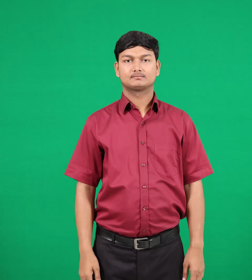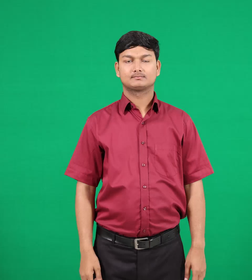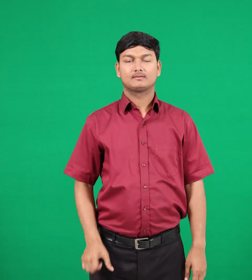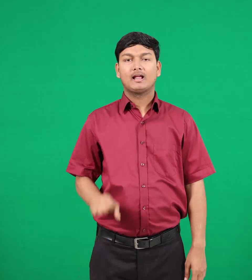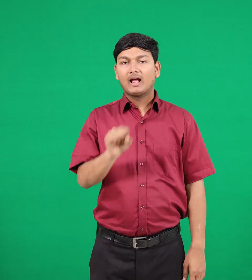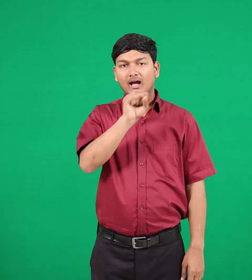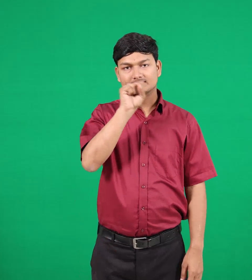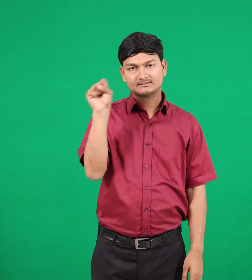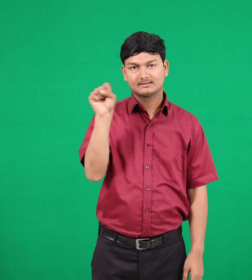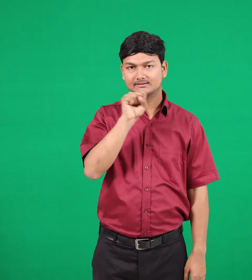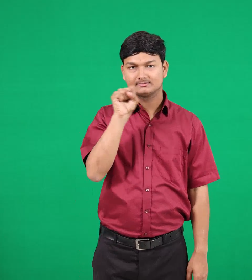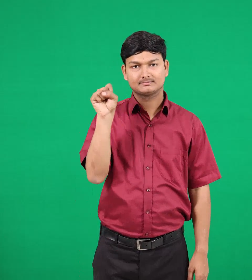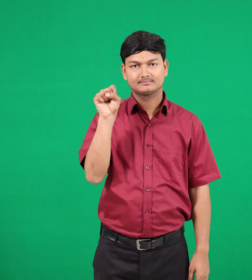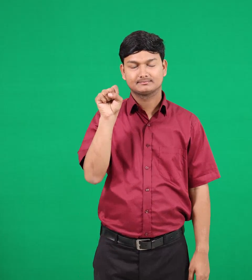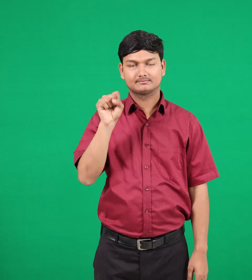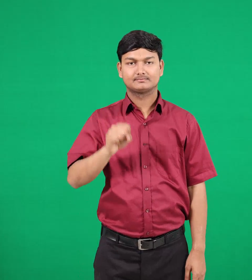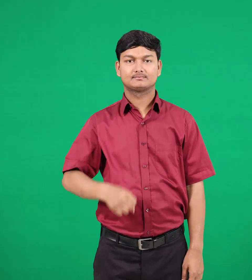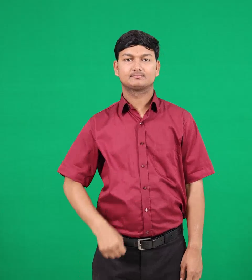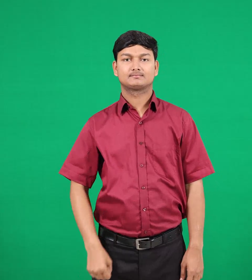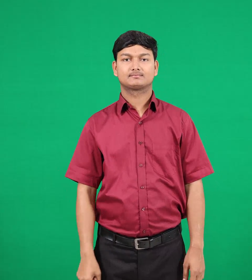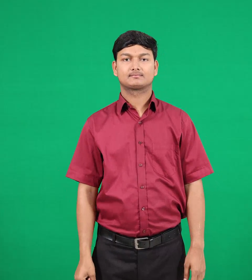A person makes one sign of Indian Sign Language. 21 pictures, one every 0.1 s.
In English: meat
